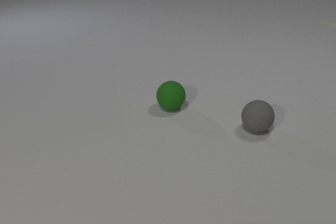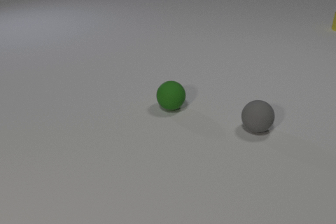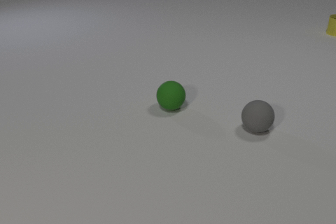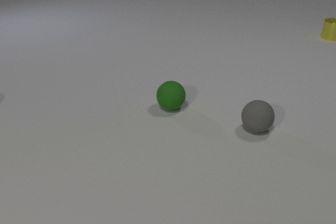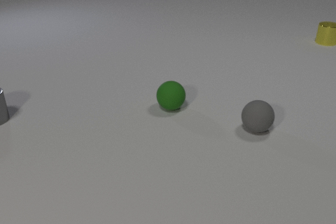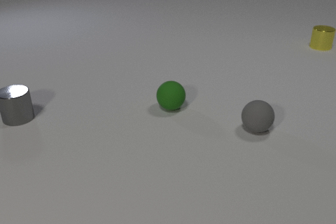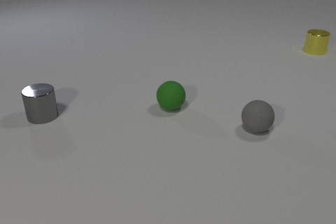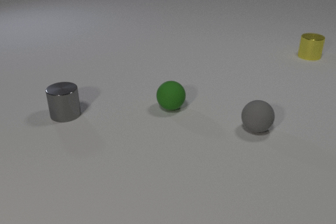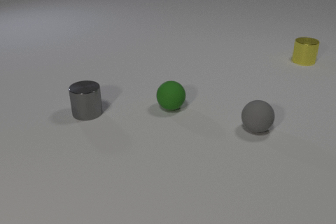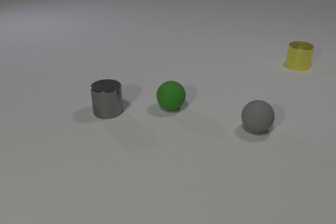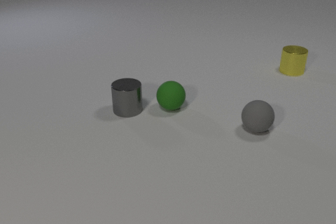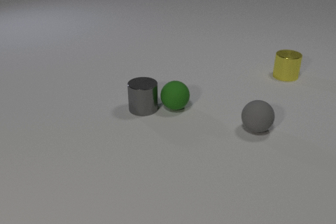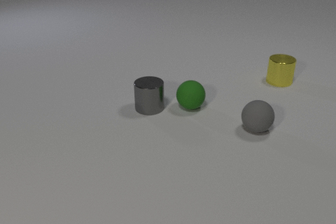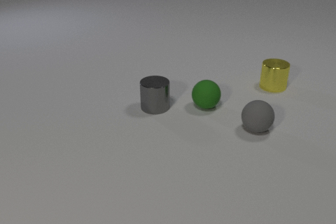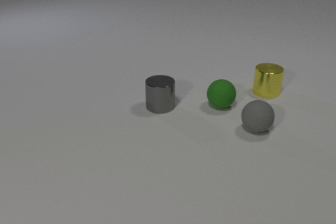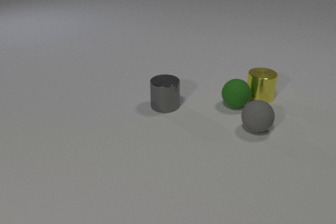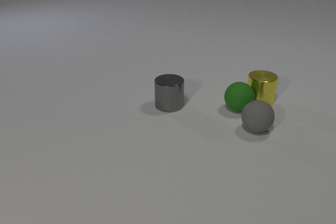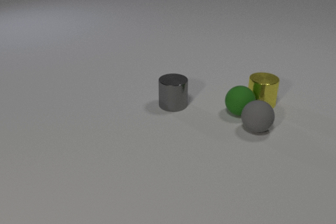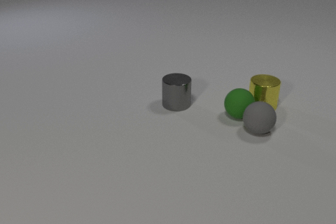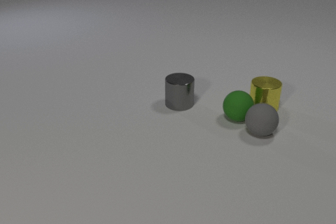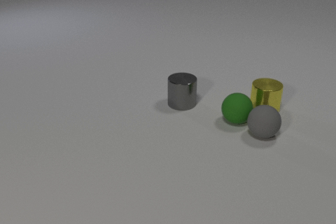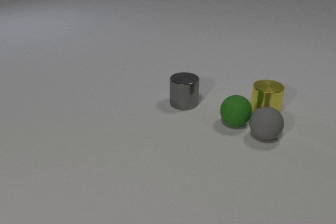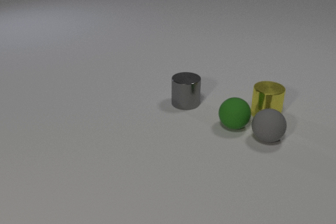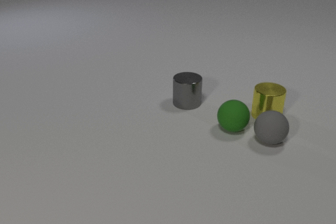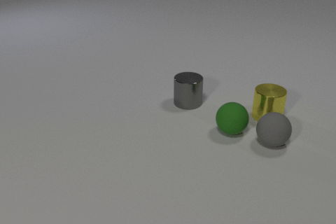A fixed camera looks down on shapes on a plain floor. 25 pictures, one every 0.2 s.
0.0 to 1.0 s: The gray metal cylinder comes in at the left edge, slides to the right. The yellow metal cylinder comes in at the right edge, slides toward the camera.
1.0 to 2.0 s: The gray metal cylinder slides to the right. The yellow metal cylinder slides toward the camera.
2.0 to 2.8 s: The gray metal cylinder slides to the right. The green rubber sphere rolls to the right. The yellow metal cylinder slides toward the camera. The gray metal cylinder and the green rubber sphere collide.
2.8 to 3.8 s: The gray metal cylinder slides to the right. The green rubber sphere rolls toward the camera and to the right. The yellow metal cylinder slides toward the camera. The green rubber sphere and the yellow metal cylinder collide. The green rubber sphere and the gray rubber sphere collide.
3.8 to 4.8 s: The gray metal cylinder slides to the right. The green rubber sphere rolls toward the camera. The yellow metal cylinder slides toward the camera. The gray rubber sphere rolls toward the camera and to the right.
What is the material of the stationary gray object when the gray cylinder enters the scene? rubber.
How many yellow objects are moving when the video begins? 0.
What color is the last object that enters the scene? gray.
